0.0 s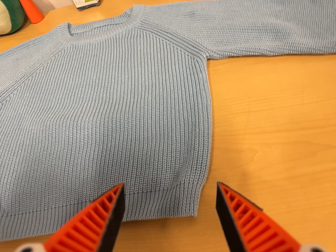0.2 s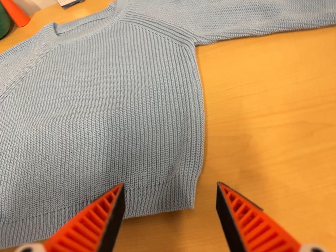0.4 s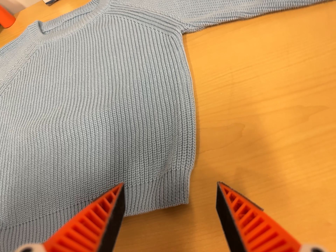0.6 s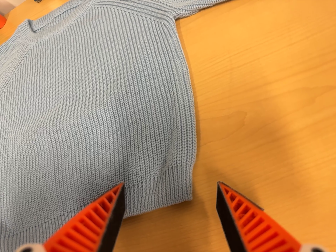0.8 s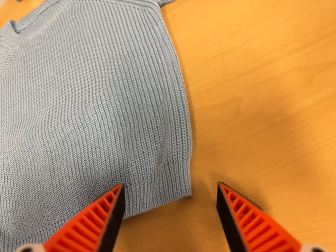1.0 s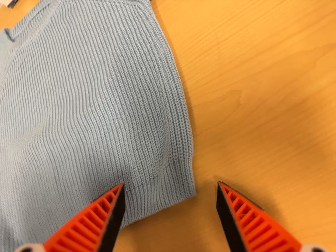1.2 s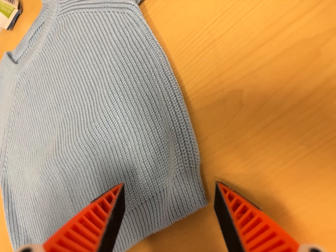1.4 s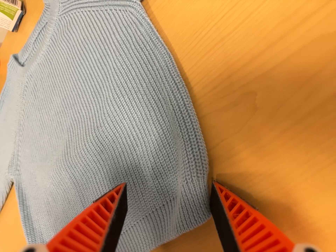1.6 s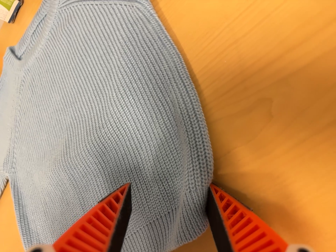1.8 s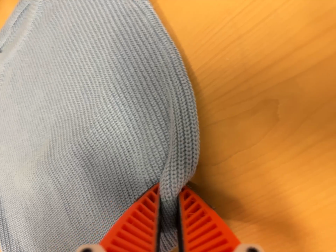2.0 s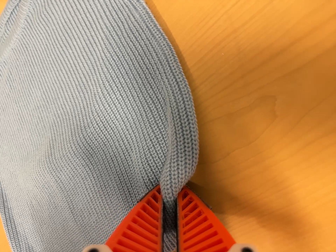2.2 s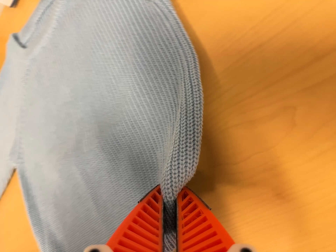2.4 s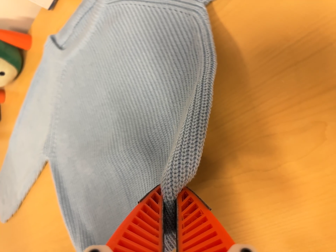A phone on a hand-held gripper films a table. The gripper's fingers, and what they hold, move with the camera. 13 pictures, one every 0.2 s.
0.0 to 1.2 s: The camera pans to its left by about 10 degrees. It travels to its right, forward and toward the top of its view, about 12 cm. Its aim tips toward the bottom of its view by about 15 degrees. It rolls about its line of sight by about 30 degrees, and the scene rotates counterclockwise.
1.2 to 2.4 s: The camera travels to its left and toward the top of its view, about 8 cm, so close, fixed things drift to the right. Its aim tips toward the bottom of its view by about 10 degrees.
The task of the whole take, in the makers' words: fold up.
The film runs forward here.
